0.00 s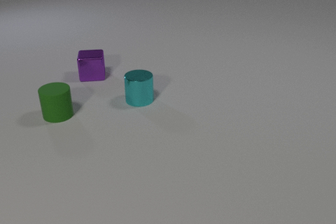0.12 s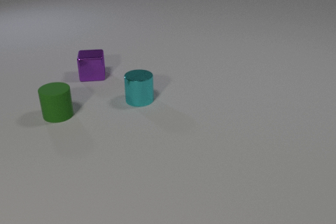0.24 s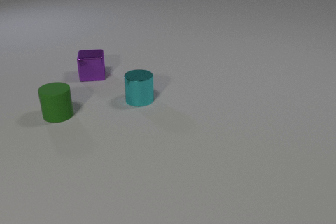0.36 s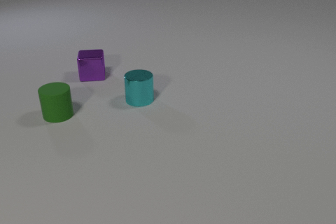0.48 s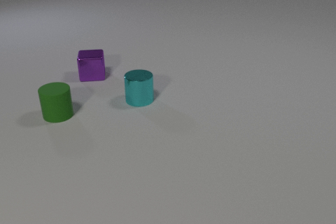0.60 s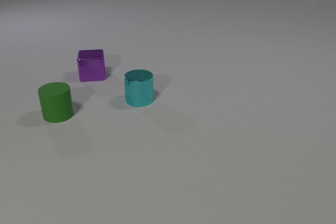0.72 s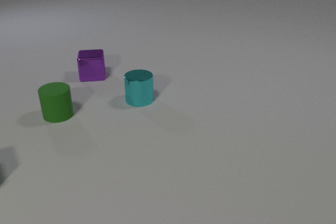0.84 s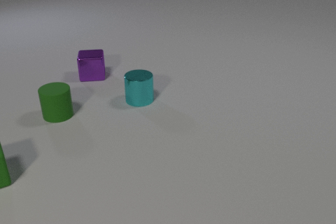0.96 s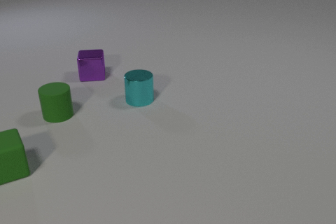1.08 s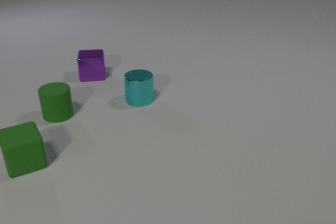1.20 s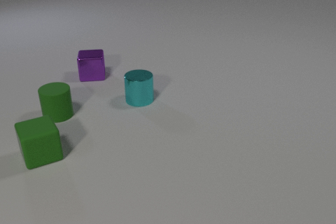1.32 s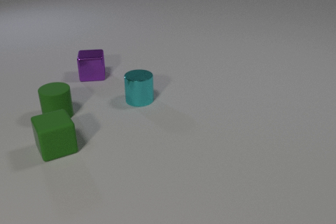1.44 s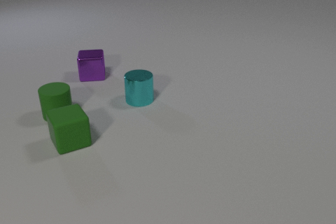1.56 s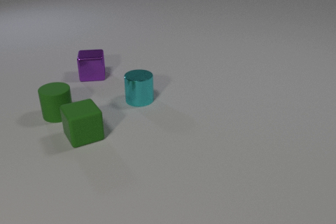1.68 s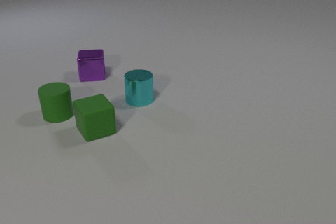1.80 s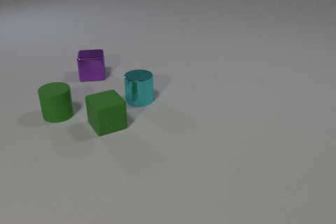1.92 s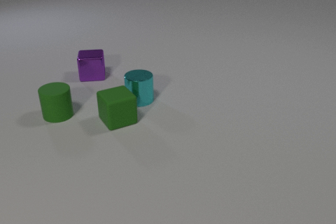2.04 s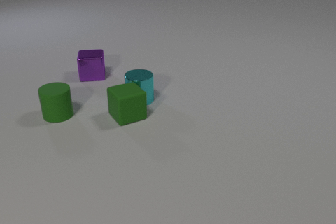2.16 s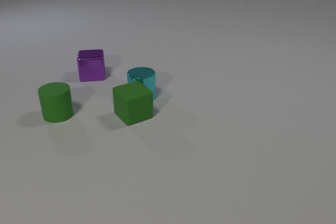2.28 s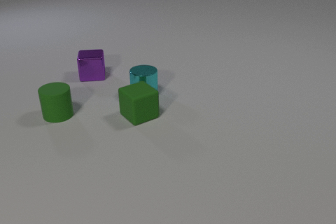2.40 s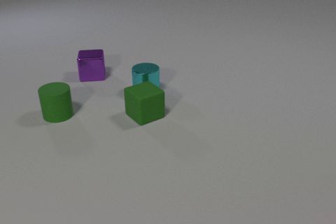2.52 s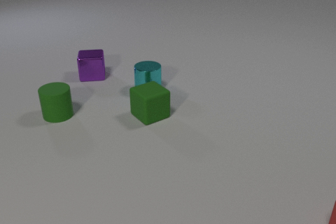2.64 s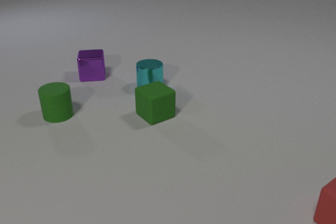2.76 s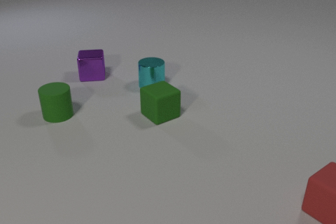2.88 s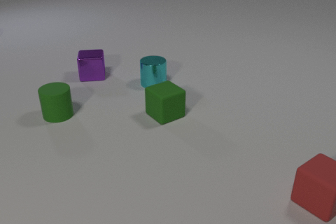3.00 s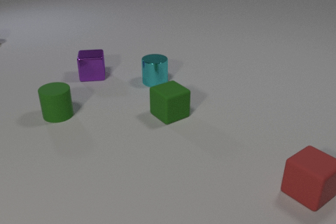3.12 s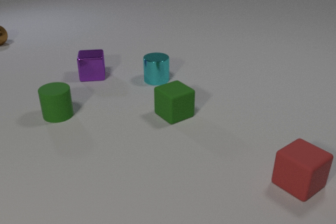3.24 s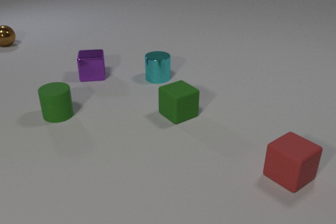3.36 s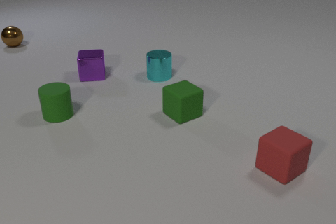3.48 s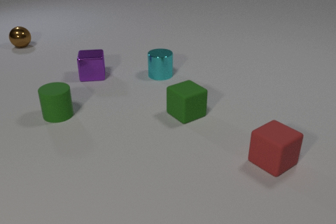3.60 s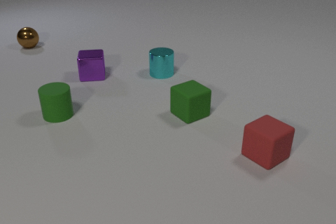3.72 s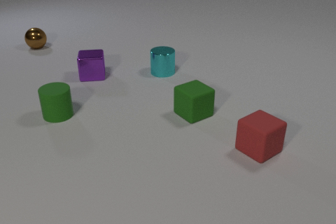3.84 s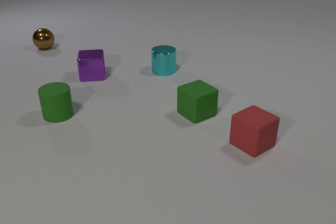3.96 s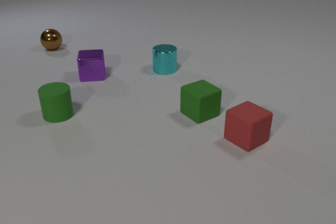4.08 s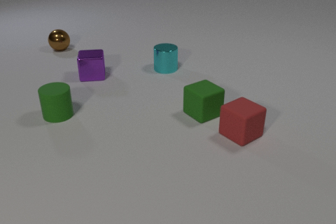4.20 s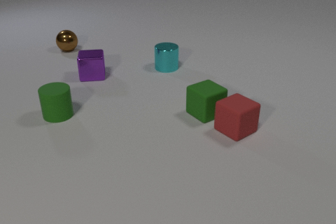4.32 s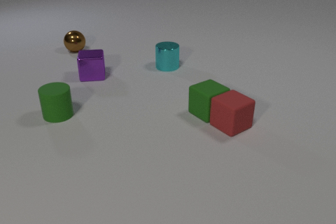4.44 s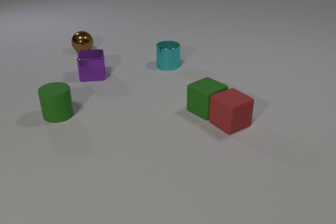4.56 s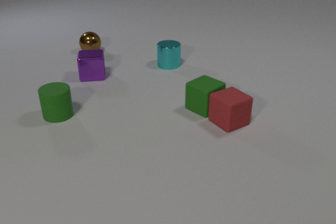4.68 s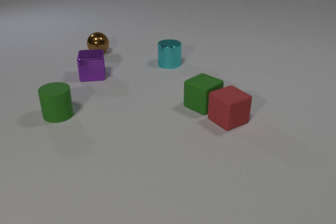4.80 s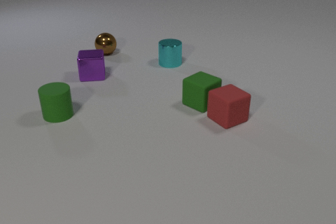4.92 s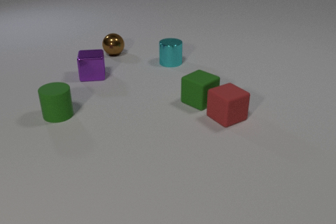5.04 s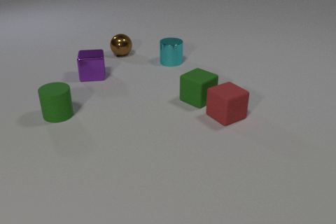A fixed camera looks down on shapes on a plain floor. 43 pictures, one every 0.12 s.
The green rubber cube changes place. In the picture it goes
to the right.
The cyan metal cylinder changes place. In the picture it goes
away from the camera.
0.00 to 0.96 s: The green rubber cube comes in at the left edge, slides to the right.
0.96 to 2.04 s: The green rubber cube slides to the right and away from the camera. The green rubber cube and the cyan metal cylinder collide.
2.04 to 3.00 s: The green rubber cube slides to the right. The cyan metal cylinder slides away from the camera. The red rubber cube comes in at the right edge, slides to the left and away from the camera.
3.00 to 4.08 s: The green rubber cube slides to the right. The cyan metal cylinder slides away from the camera. The brown metal sphere comes in at the left edge, rolls to the right and toward the camera. The red rubber cube slides away from the camera and to the left.
4.08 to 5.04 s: The green rubber cube slides away from the camera. The cyan metal cylinder slides away from the camera. The brown metal sphere rolls to the right and toward the camera. The red rubber cube slides away from the camera and to the left. The green rubber cube and the red rubber cube collide.
What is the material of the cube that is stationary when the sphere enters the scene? metal.
Are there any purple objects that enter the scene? no.
What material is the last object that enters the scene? metal.
